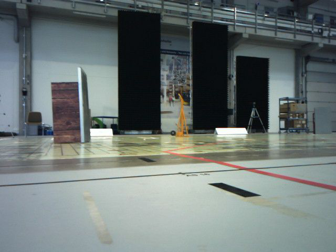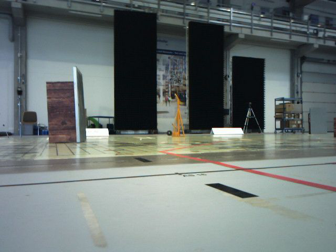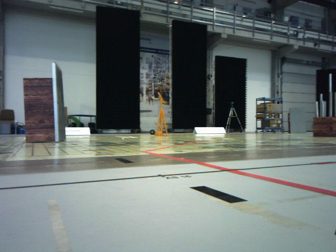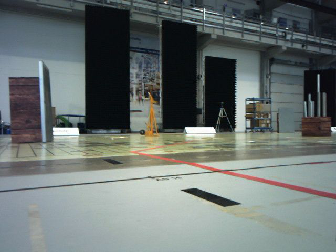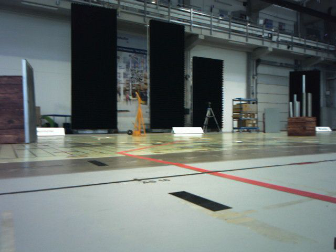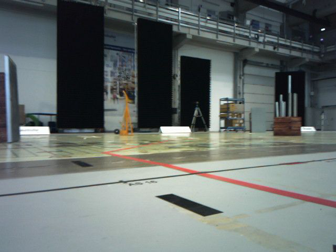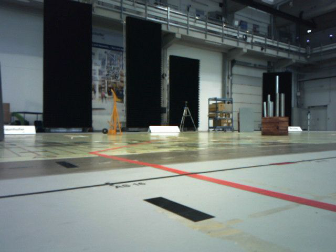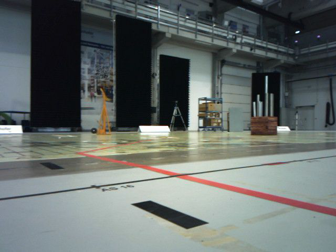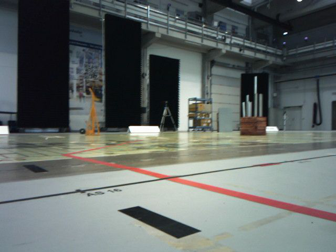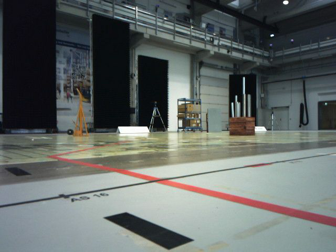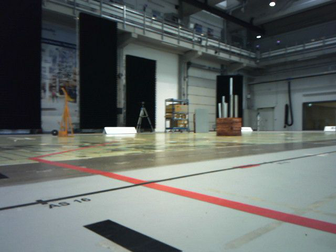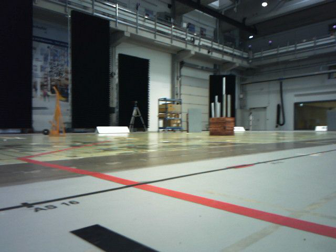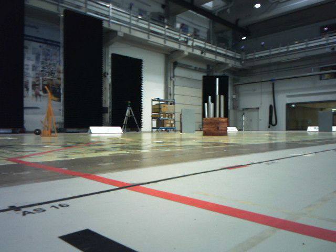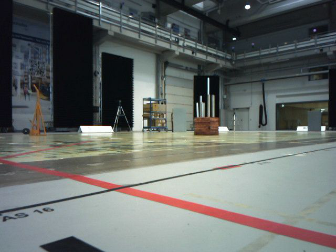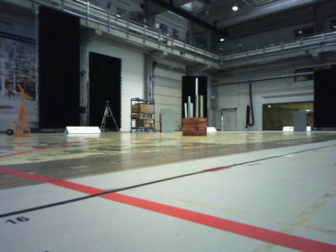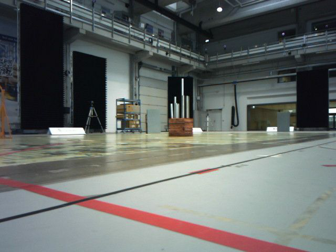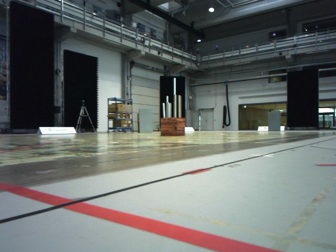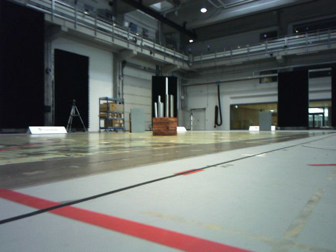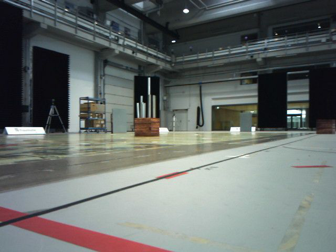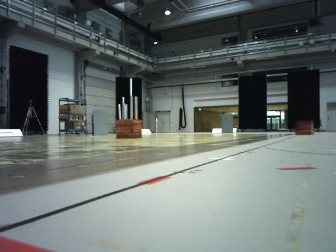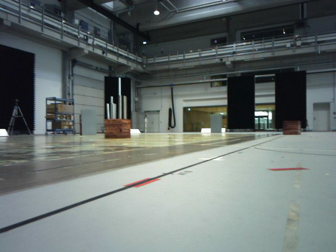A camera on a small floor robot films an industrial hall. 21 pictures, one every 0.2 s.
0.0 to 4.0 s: The scene slides to the left, as the camera pans about 45 degrees to its right. It travels forward, about 0.7 m.
The film runs forward here.
